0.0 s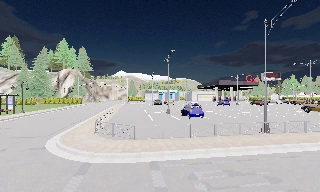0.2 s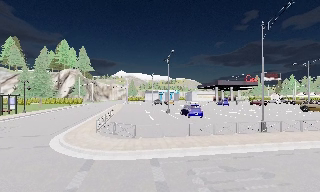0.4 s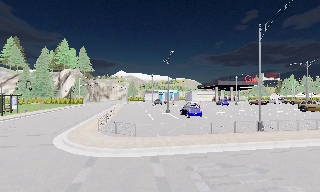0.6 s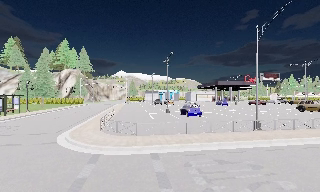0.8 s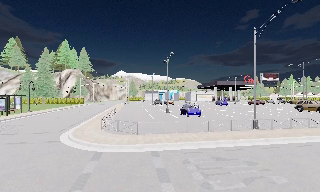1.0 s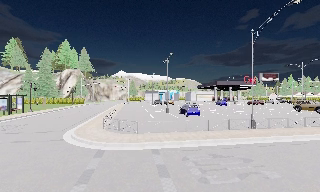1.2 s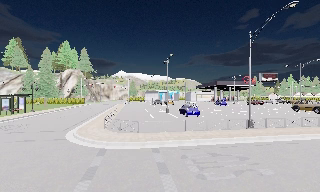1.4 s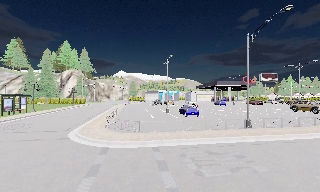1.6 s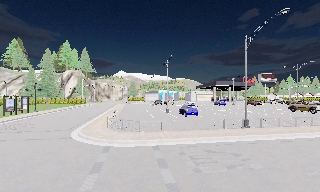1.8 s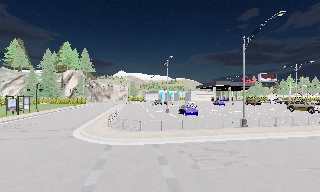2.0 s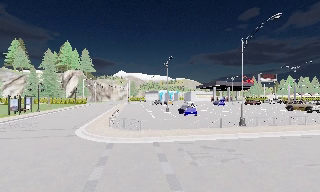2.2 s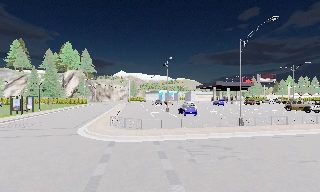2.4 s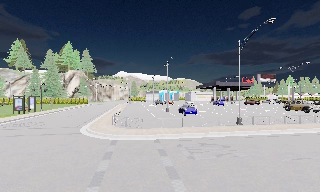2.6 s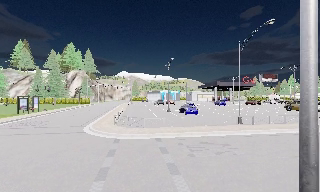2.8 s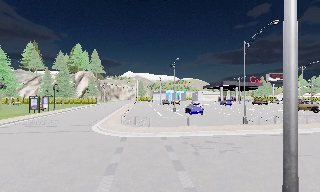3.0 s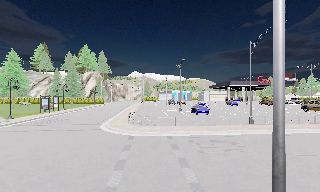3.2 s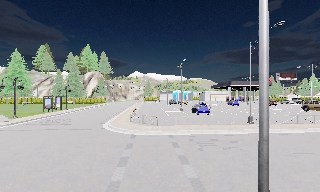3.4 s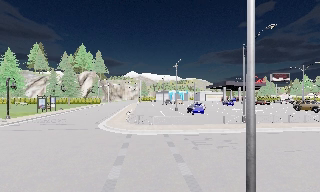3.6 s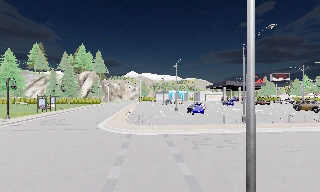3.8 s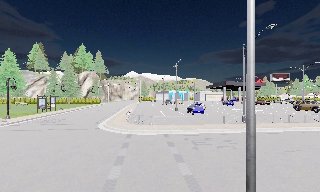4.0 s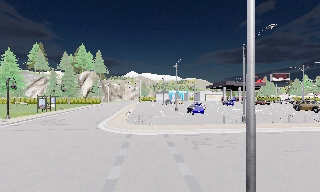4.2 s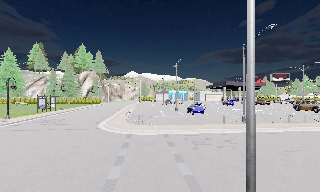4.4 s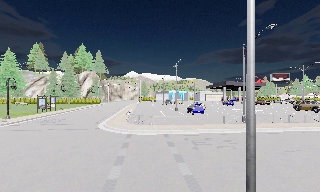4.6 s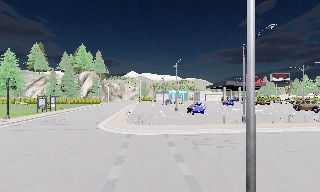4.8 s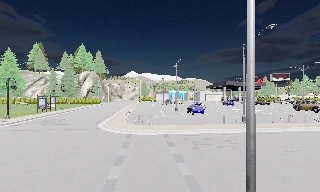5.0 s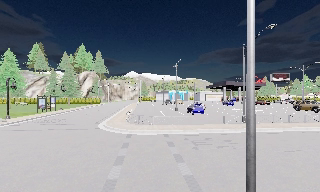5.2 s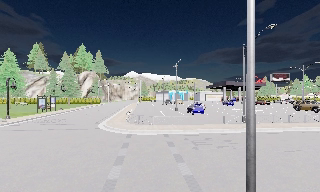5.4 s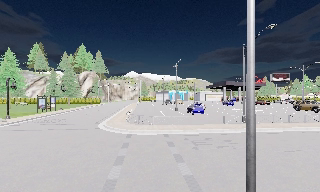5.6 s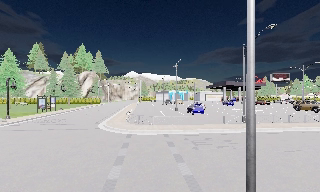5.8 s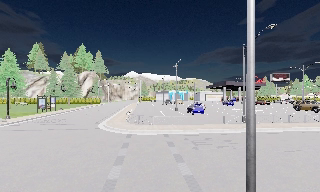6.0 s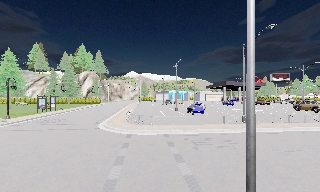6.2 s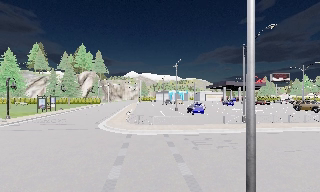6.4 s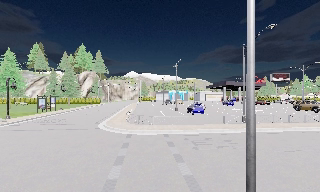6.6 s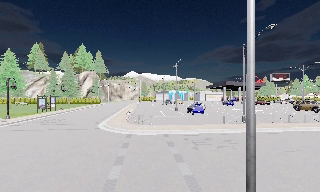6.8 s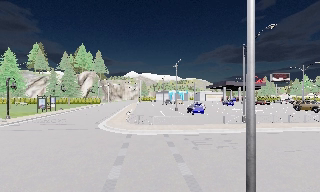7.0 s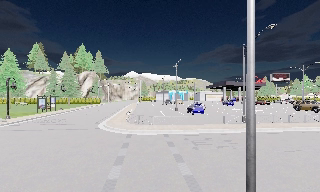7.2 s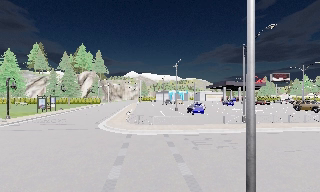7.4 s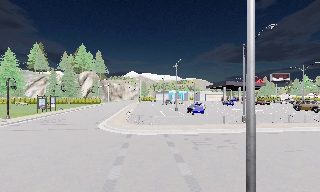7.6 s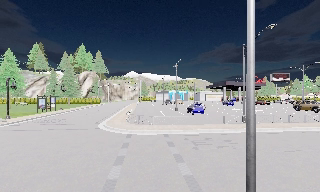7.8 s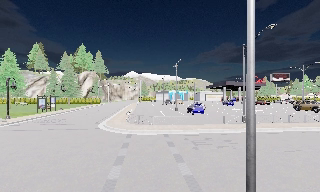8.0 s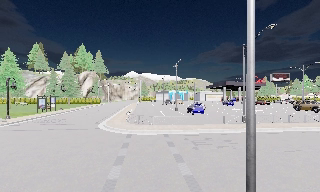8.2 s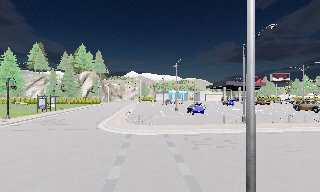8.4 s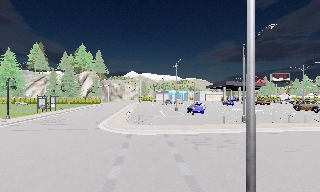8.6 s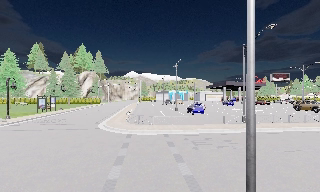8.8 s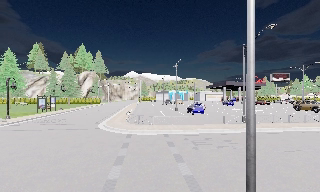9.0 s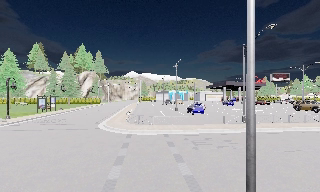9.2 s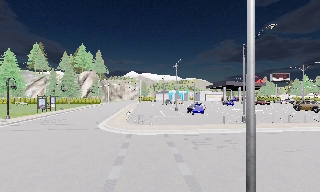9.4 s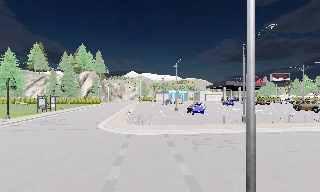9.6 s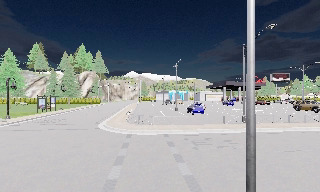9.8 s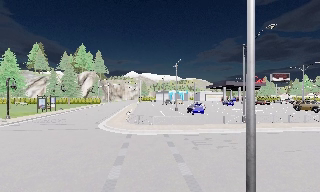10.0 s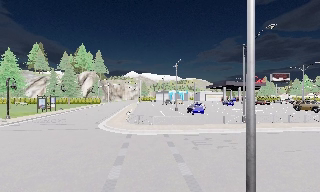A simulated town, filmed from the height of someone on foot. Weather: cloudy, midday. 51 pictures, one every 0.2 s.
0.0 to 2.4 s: The camera travels backward, about 3.5 m, so what stands in front gets smaller.
2.4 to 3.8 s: The camera travels backward, about 1.5 m, so what stands in front gets smaller. It loses speed.
3.8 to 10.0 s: The camera keeps its place and its aim.
The film runs backward here.
